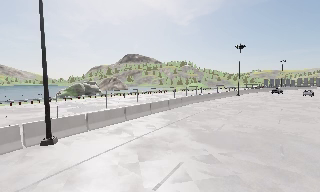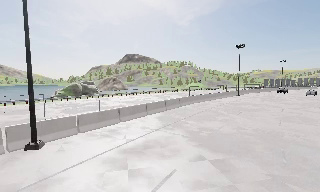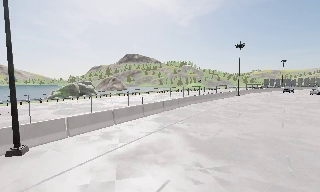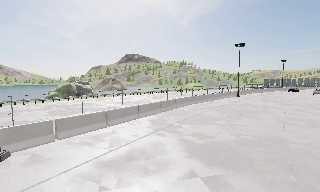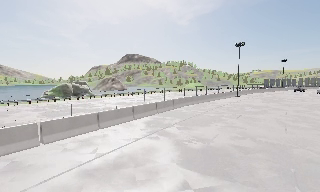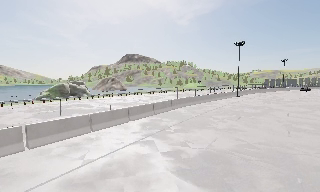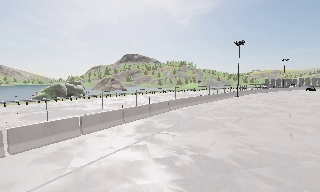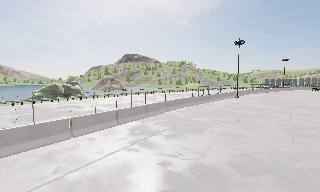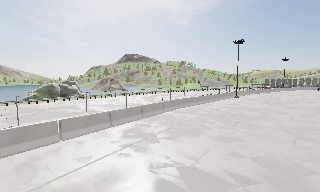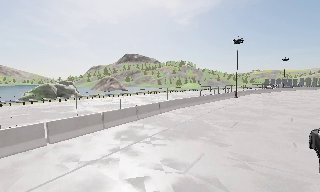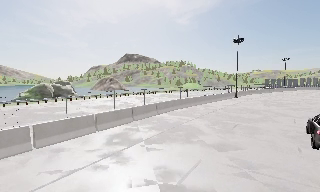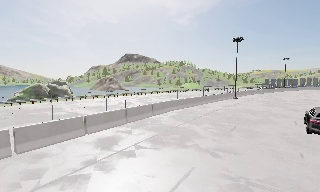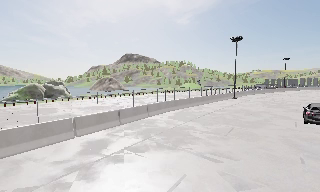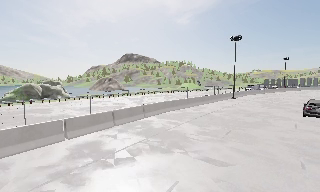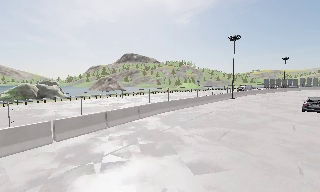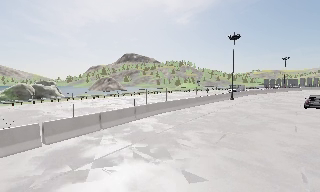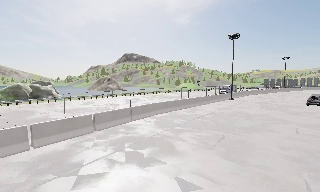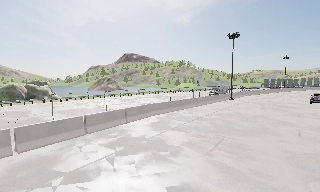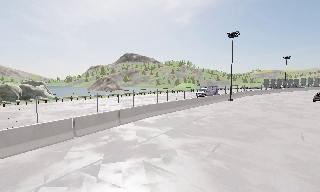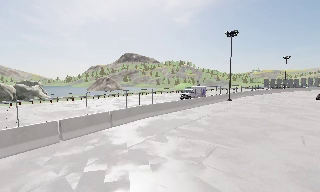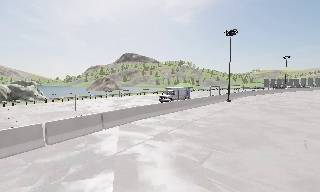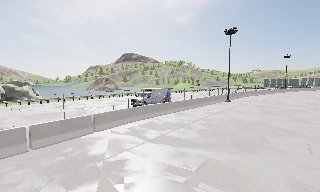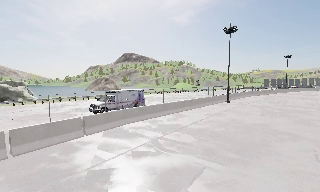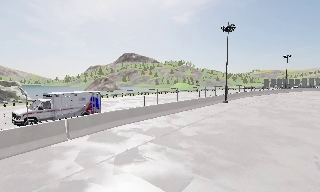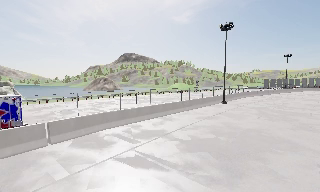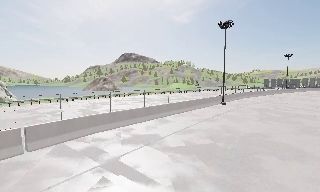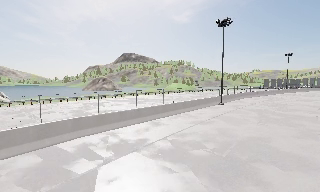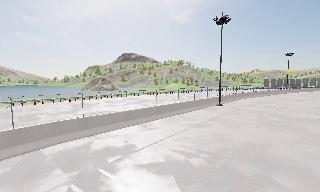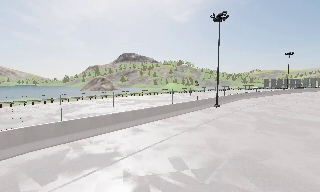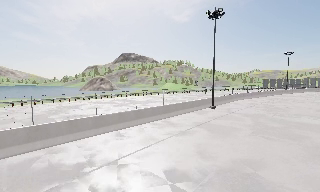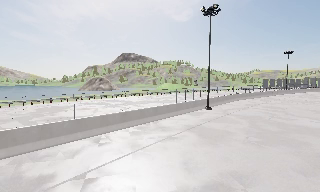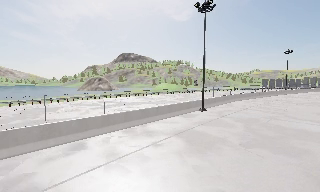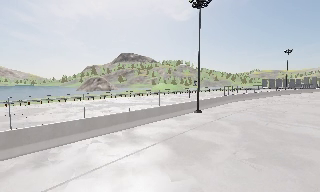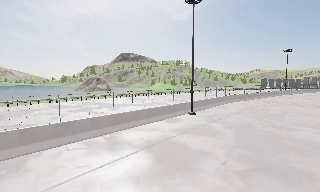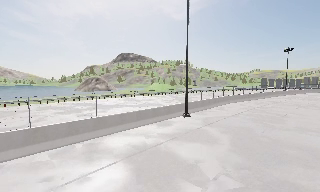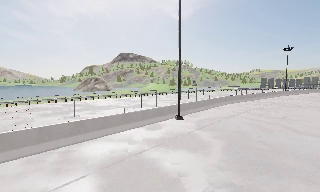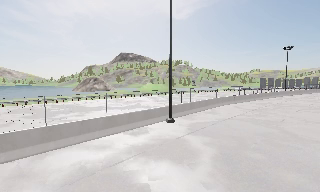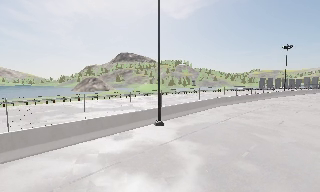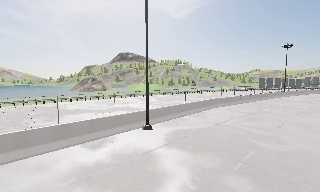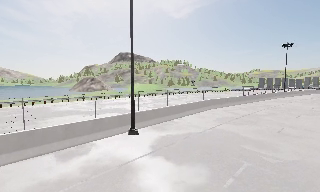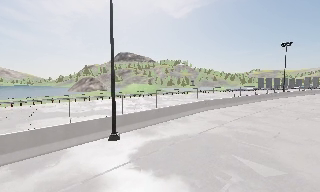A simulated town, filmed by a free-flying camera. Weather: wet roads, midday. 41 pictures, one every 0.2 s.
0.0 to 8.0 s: The camera travels forward and to its right, about 35 m, so what stands in front looms larger. It gains speed.
The film runs forward here.
